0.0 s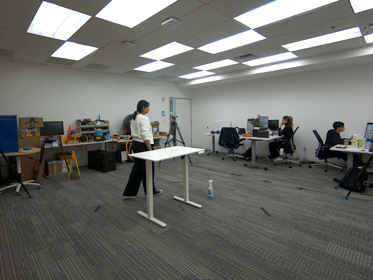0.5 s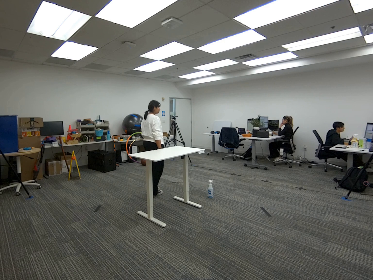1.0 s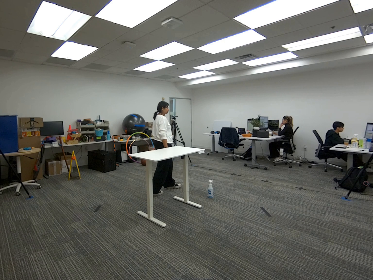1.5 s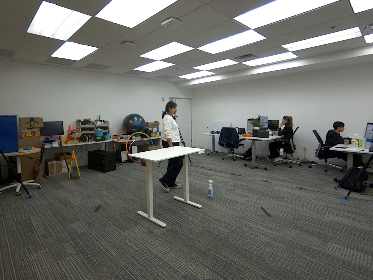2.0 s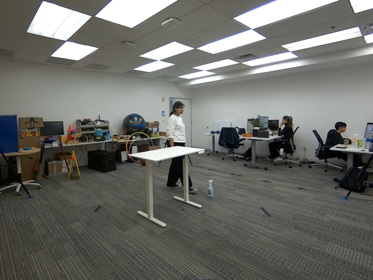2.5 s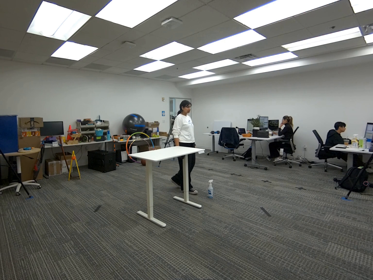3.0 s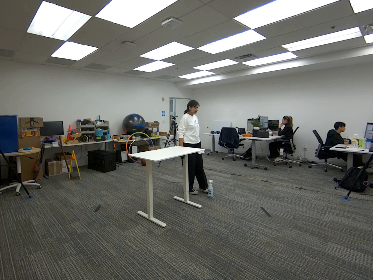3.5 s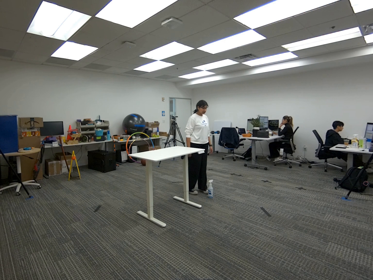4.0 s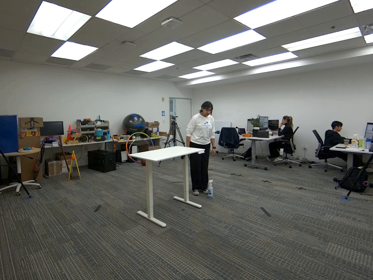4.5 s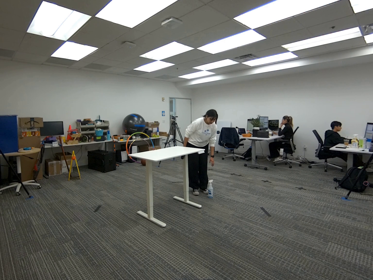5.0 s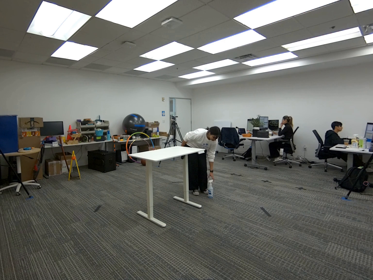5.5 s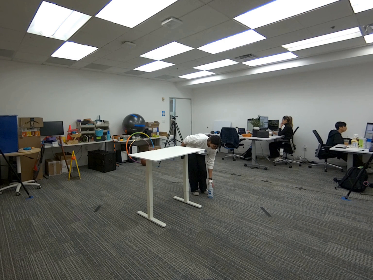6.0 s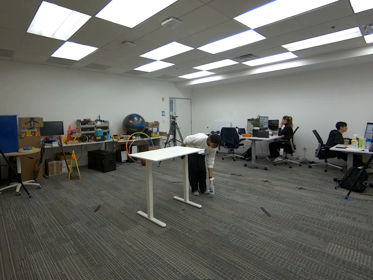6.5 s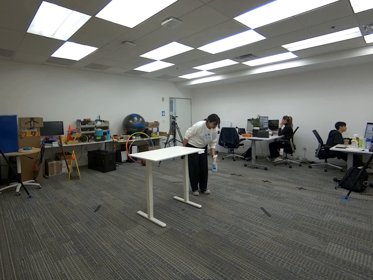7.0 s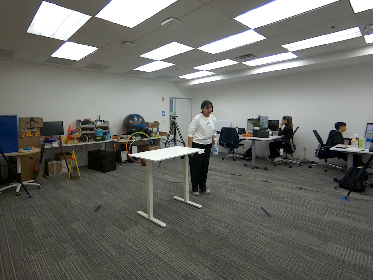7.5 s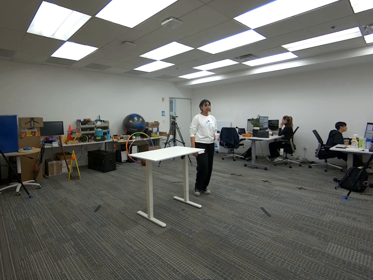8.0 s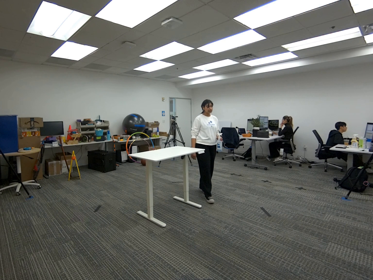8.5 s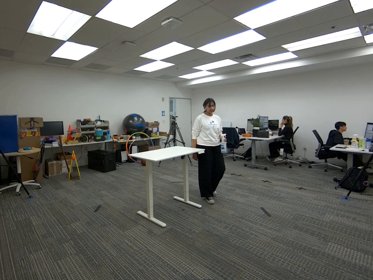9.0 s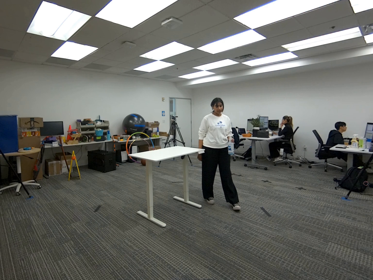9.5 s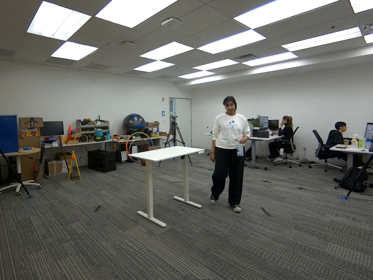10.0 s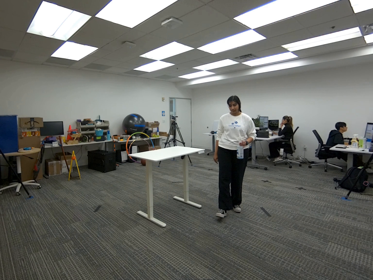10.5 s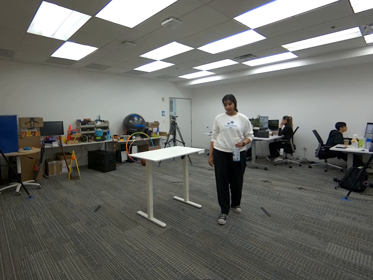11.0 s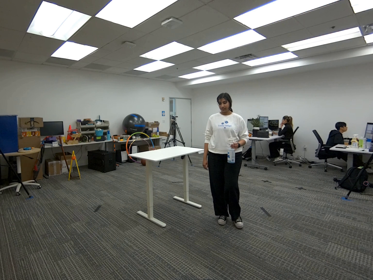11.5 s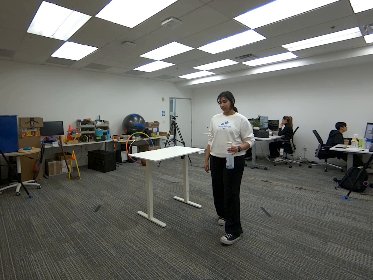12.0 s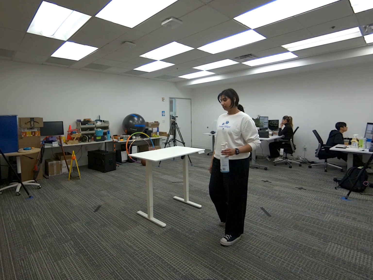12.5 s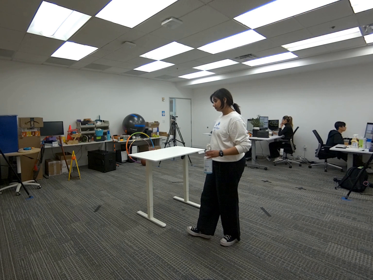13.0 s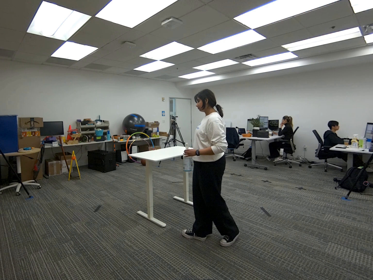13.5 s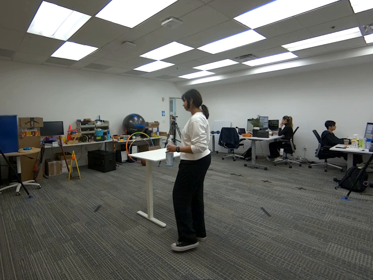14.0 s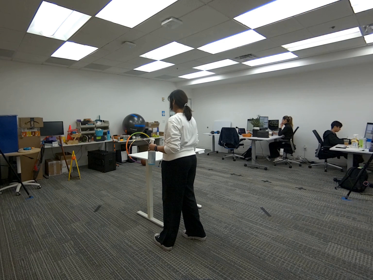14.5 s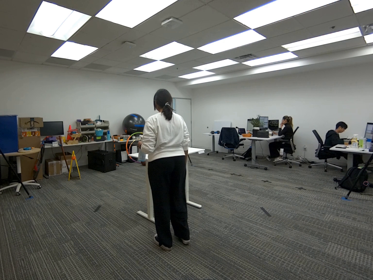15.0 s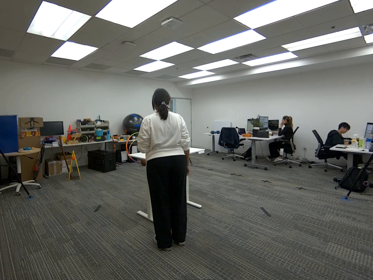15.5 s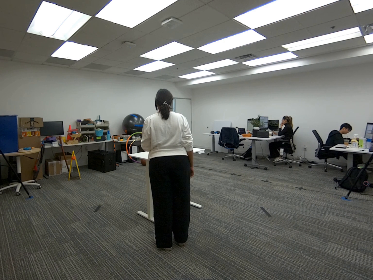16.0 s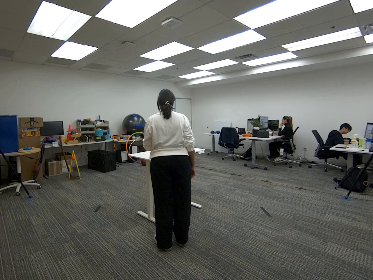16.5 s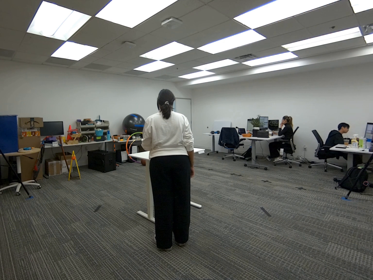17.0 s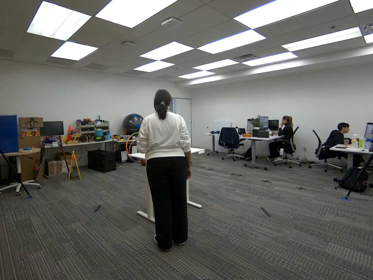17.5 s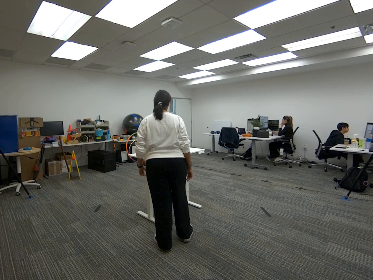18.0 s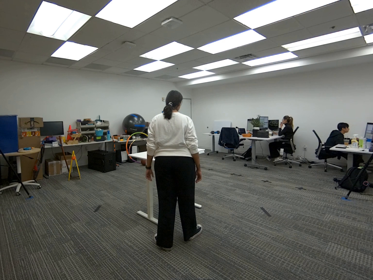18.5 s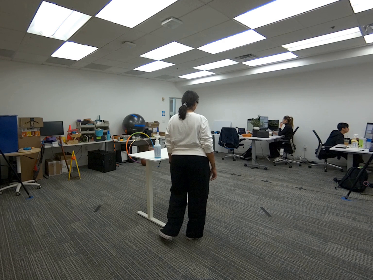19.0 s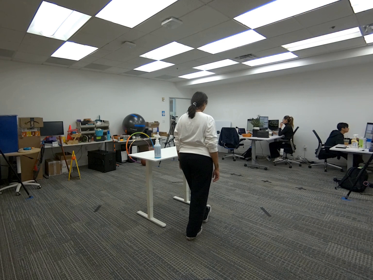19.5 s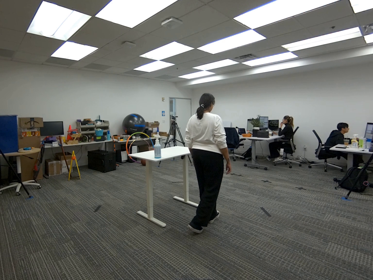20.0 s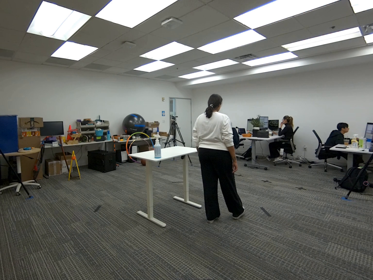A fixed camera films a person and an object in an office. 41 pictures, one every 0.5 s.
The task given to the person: Walk to the spray bottle on the ground, pick up the spray bottle with your left hand and place it on the white desk.
